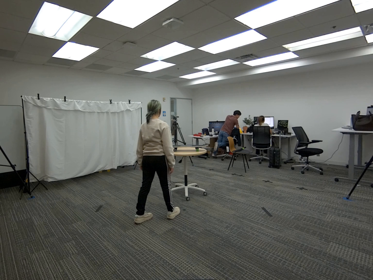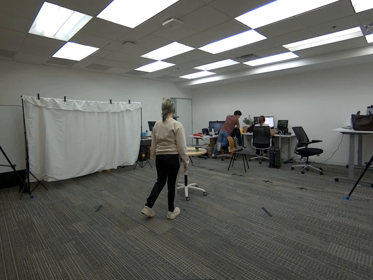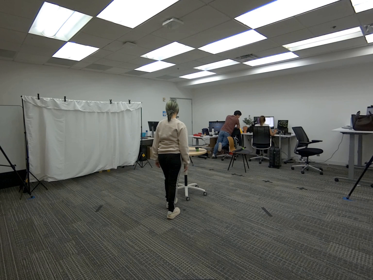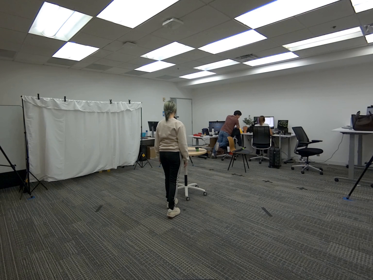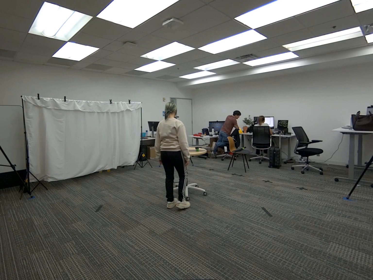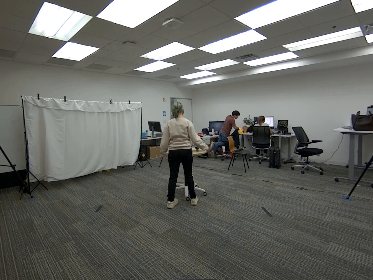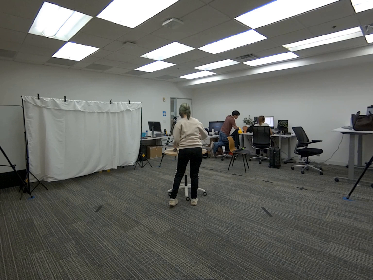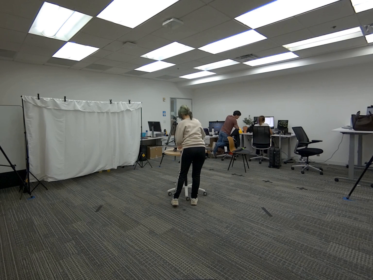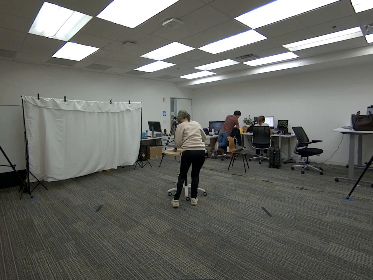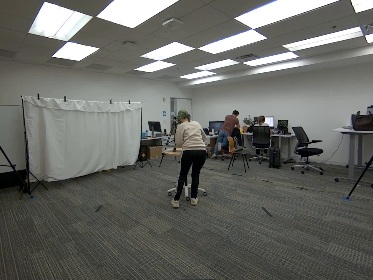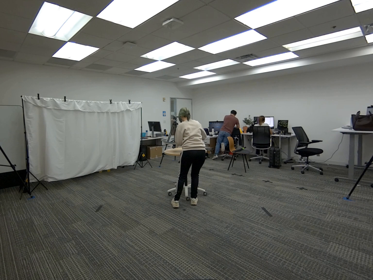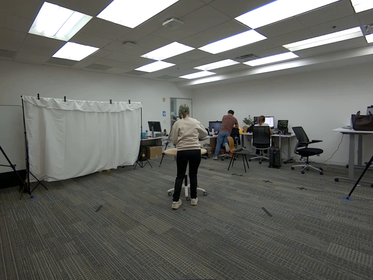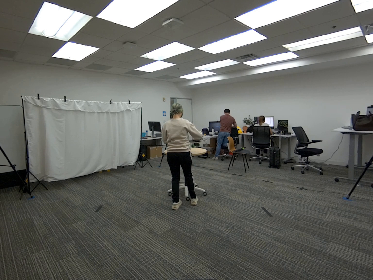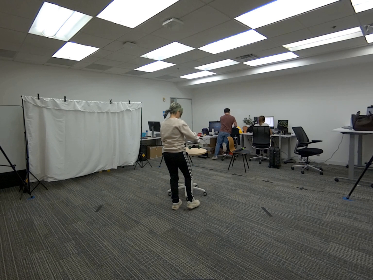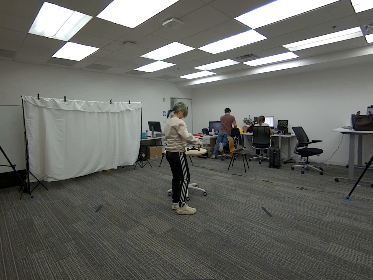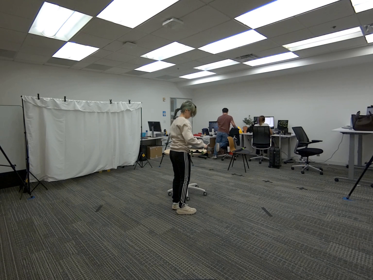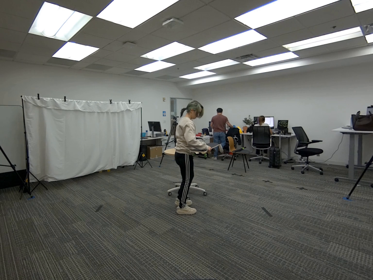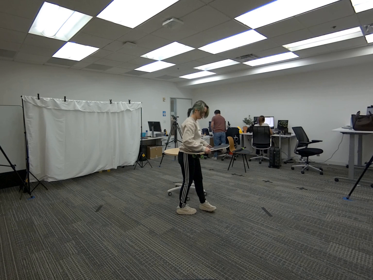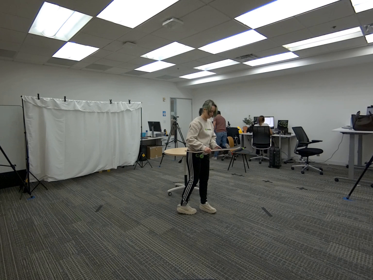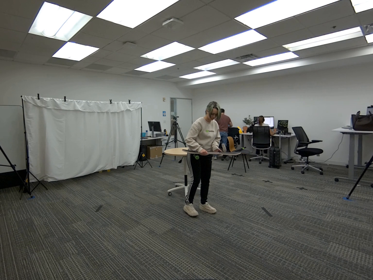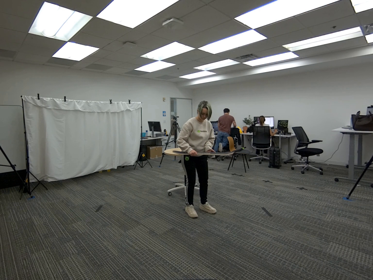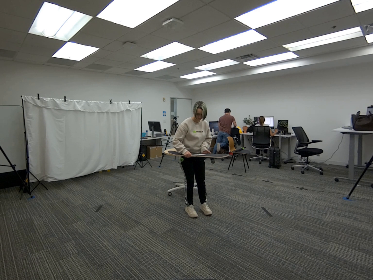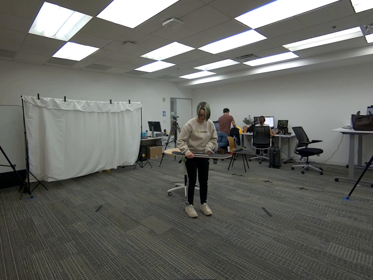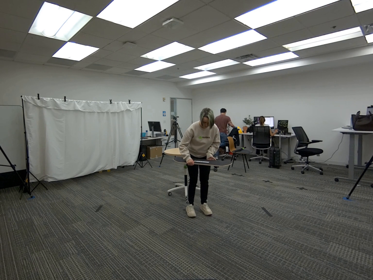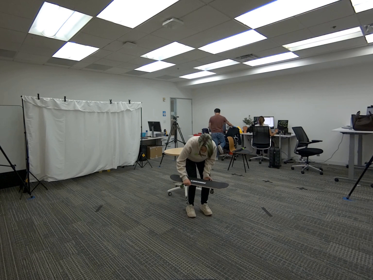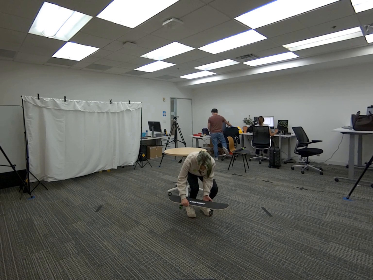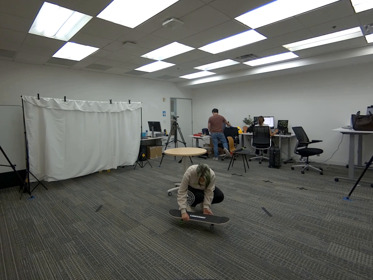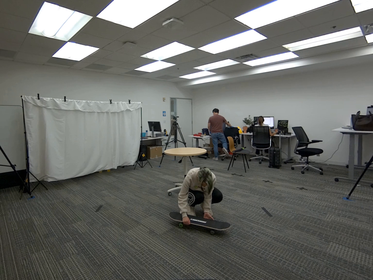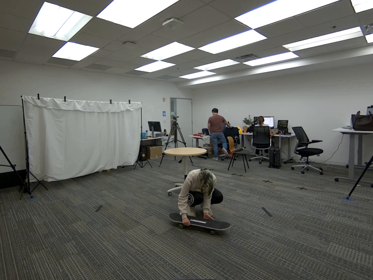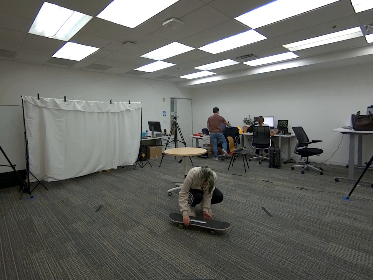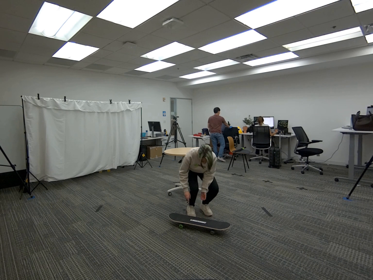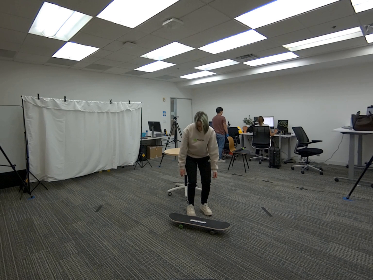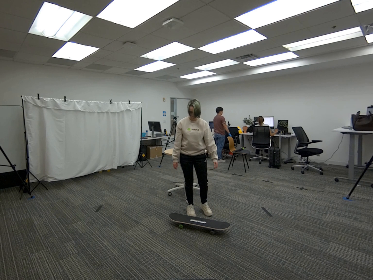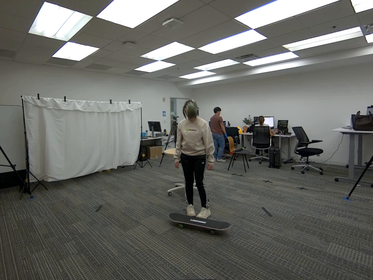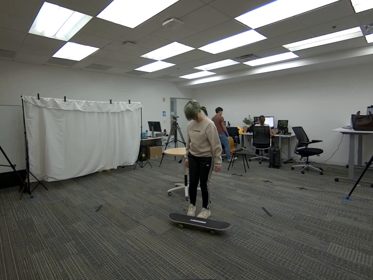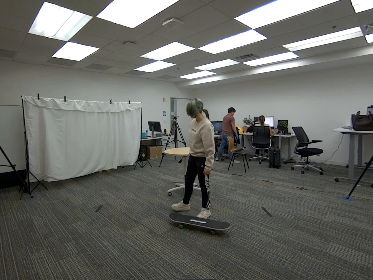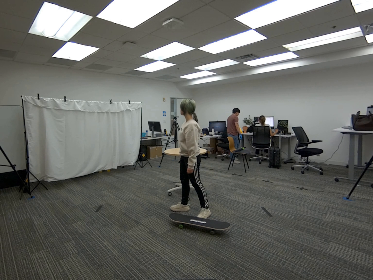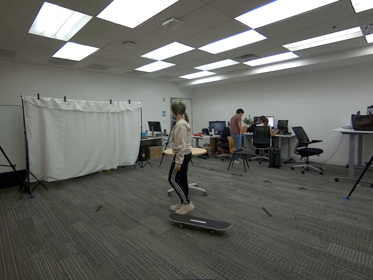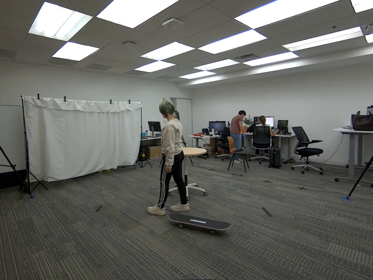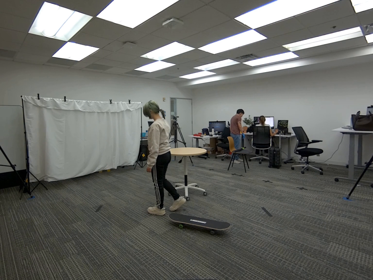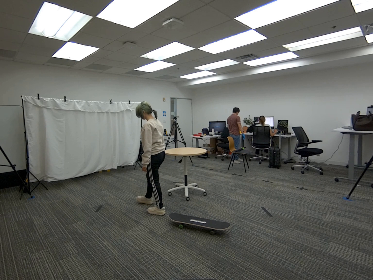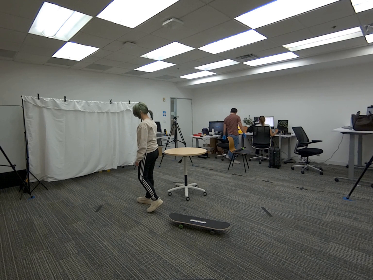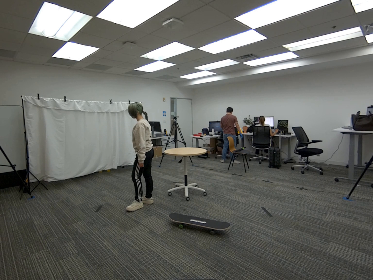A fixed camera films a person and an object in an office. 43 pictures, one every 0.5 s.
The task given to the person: Walk to the skateboard on the round table. Pick up the skateboard with both hands and place the skateboard on the ground.
